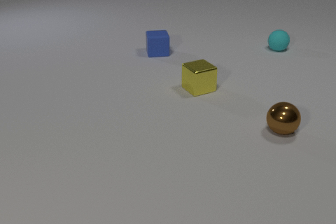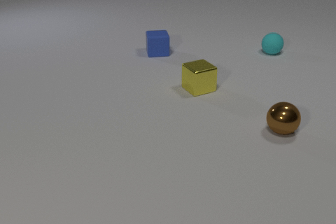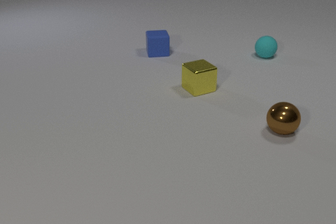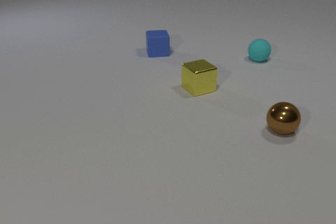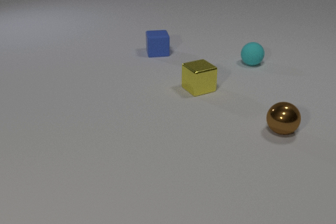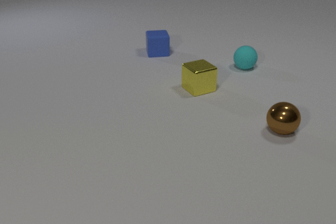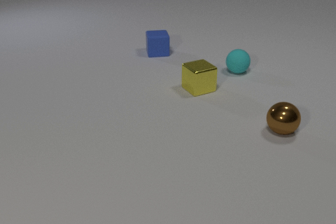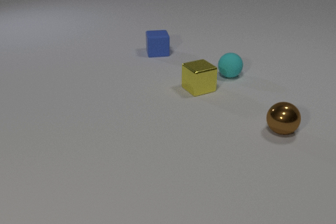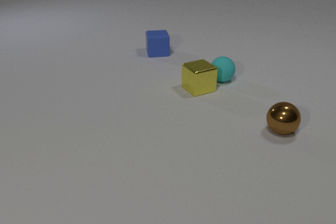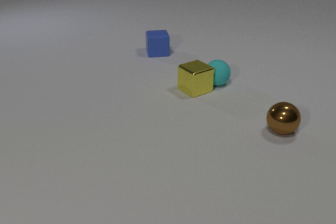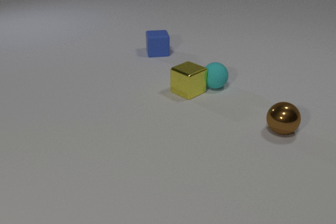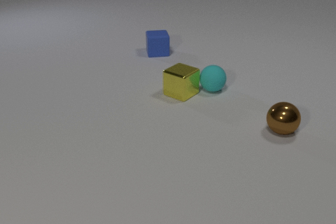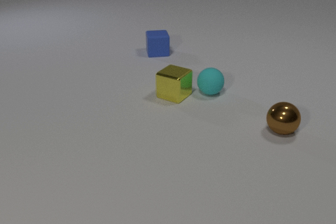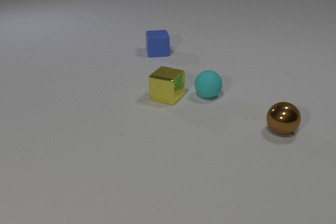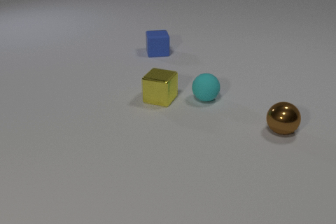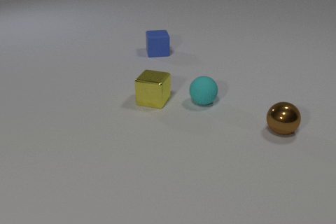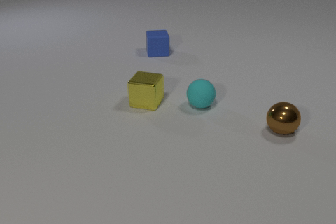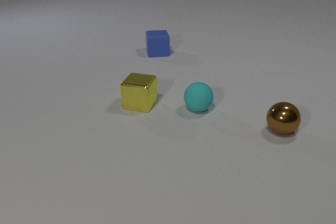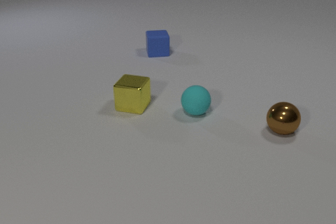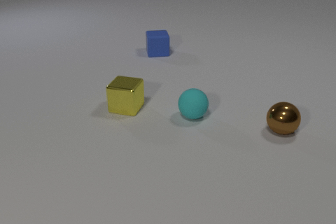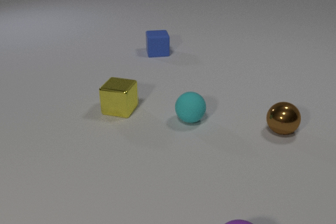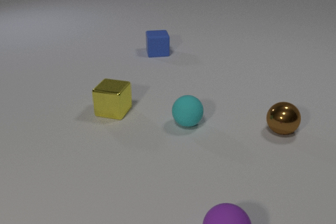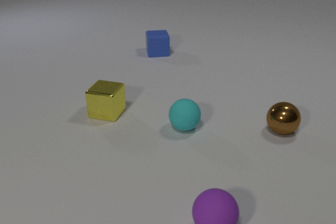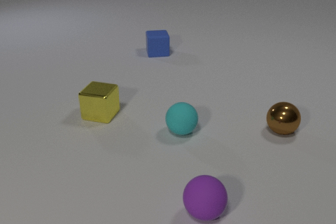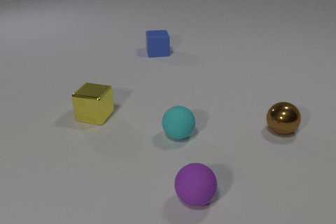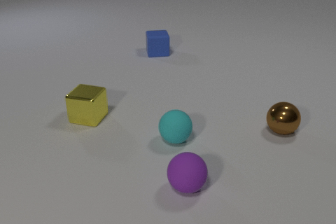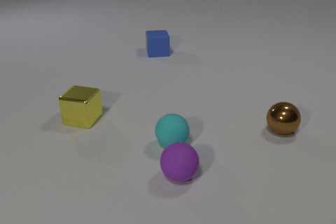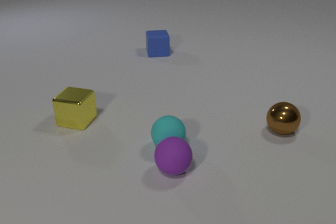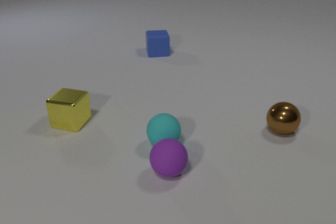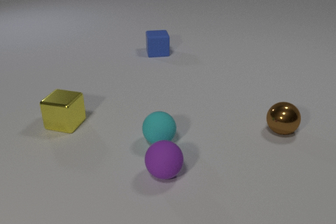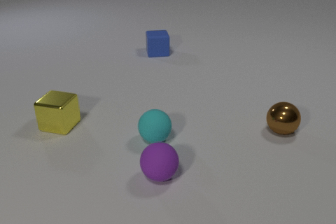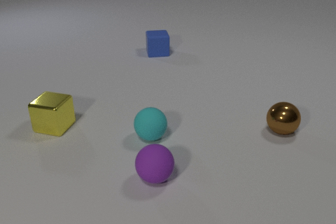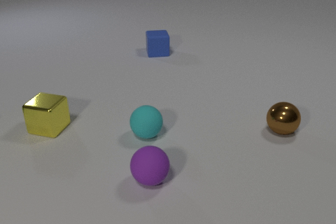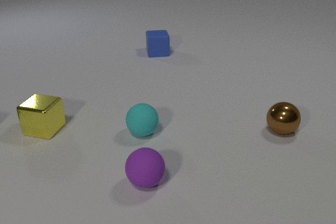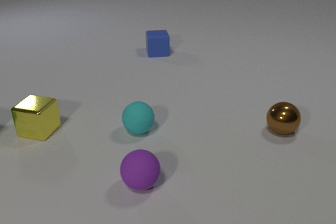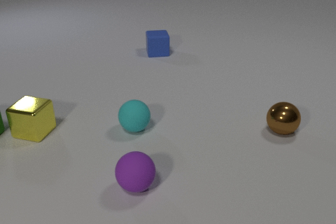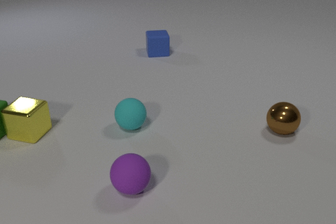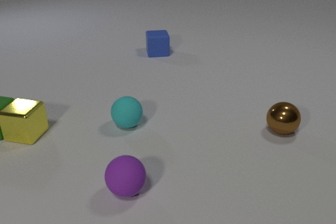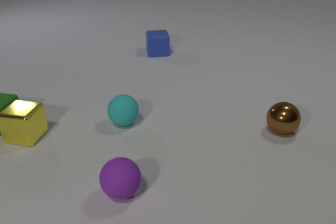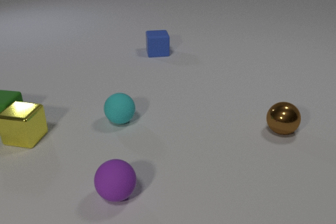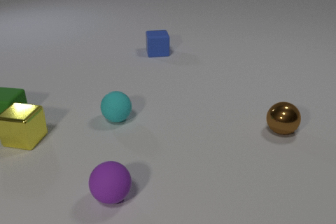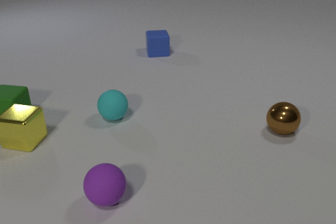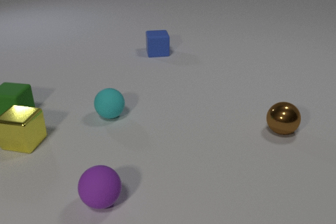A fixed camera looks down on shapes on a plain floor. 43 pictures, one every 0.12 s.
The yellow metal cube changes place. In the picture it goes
to the left.
The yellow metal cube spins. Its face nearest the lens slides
to the right.
0.00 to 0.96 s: The cyan rubber sphere rolls toward the camera and to the left.
0.96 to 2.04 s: The cyan rubber sphere rolls toward the camera. The yellow metal cube slides to the left and toward the camera, spins so that its near face slides to the right, counterclockwise seen from above. The cyan rubber sphere and the yellow metal cube collide.
2.04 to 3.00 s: The cyan rubber sphere rolls toward the camera. The yellow metal cube slides to the left. The purple rubber sphere comes in at the bottom edge, rolls away from the camera and to the left.
3.00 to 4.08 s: The cyan rubber sphere rolls to the left and away from the camera. The yellow metal cube slides to the left. The purple rubber sphere rolls to the left. The cyan rubber sphere and the purple rubber sphere collide.
4.08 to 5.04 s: The cyan rubber sphere rolls away from the camera and to the left. The yellow metal cube slides toward the camera and to the left. The purple rubber sphere rolls to the left and toward the camera. The green rubber cube comes in at the left edge, slides to the right and away from the camera. The yellow metal cube and the green rubber cube collide.
What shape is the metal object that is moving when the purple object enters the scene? cube.
What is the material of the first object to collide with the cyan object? metal.
How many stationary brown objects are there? 1.
